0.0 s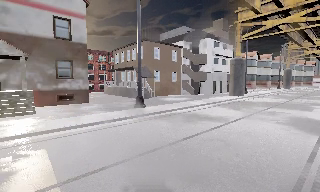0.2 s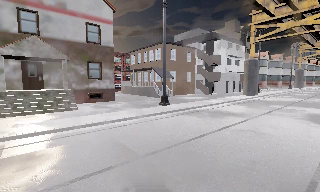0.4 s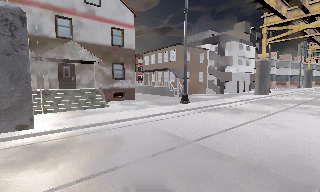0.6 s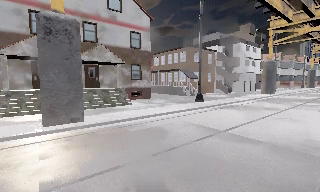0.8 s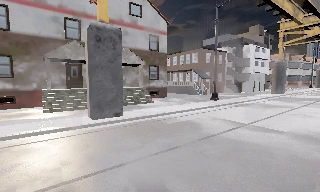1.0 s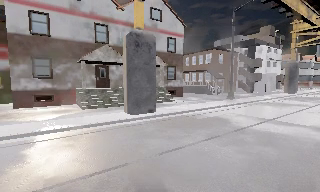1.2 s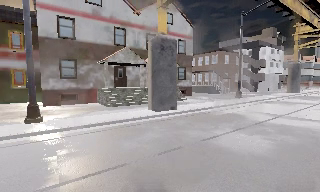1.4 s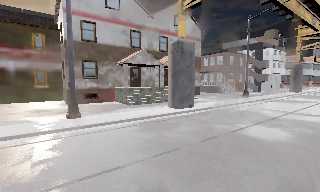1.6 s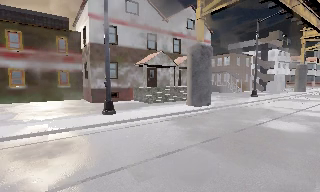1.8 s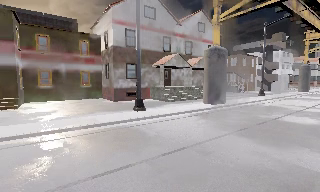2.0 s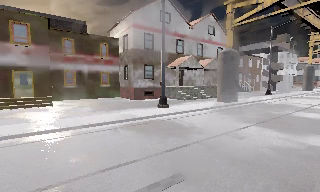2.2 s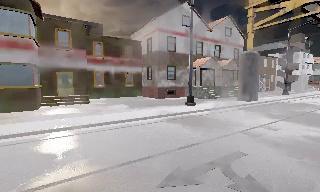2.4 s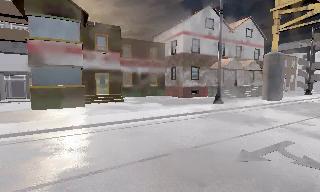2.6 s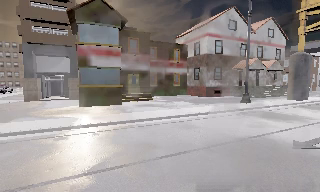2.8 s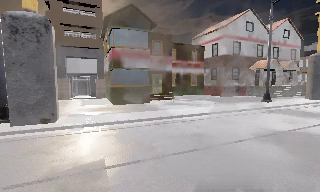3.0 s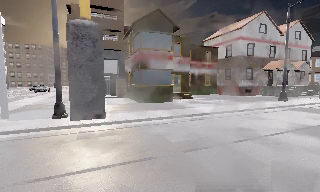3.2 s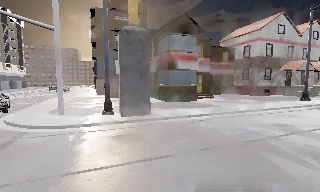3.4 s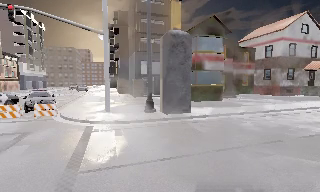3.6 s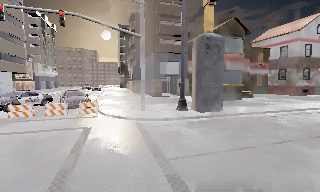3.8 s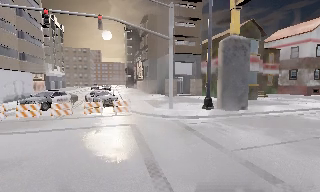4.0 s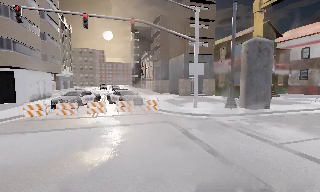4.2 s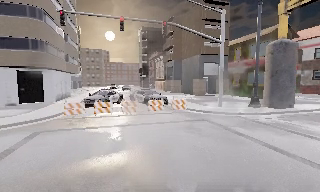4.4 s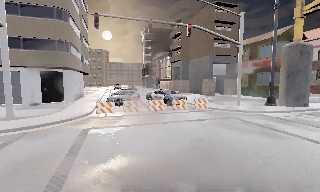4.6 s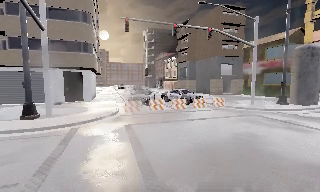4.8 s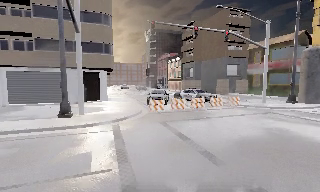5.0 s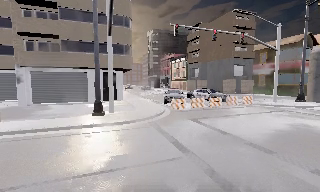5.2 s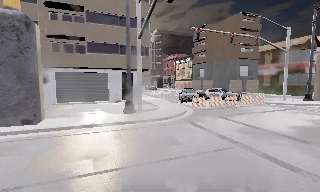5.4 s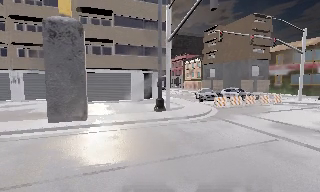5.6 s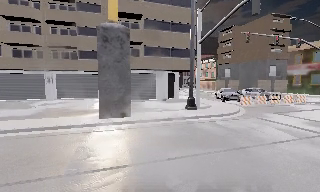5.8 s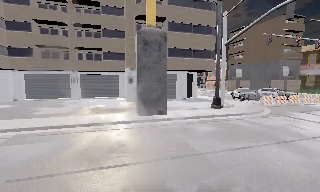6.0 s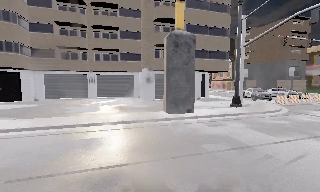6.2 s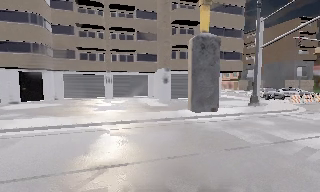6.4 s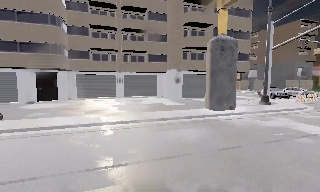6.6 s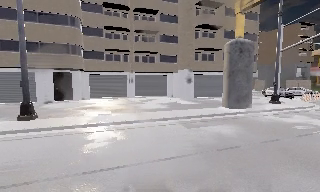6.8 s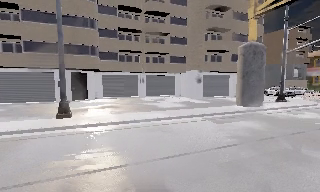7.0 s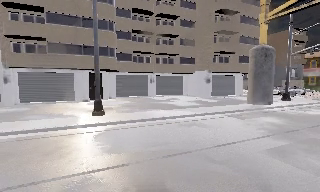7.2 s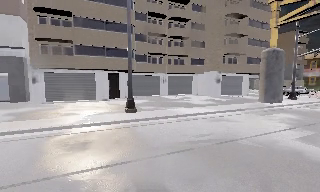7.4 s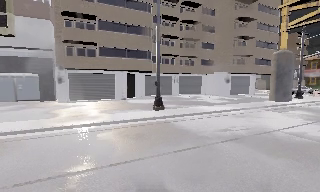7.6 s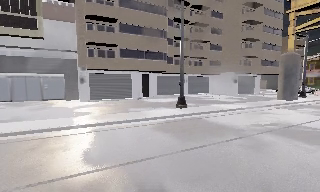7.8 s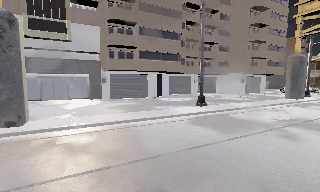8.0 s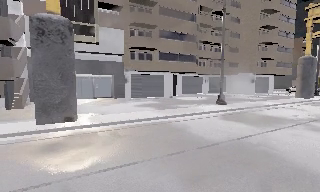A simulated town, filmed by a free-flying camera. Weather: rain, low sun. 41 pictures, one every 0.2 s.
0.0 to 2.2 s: The camera travels to its left and backward, about 25 m, so close, fixed things drift to the right.
2.2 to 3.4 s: The camera pans to its left, which is counterclockwise from overhead, by about 15 degrees. It travels to its left and backward, about 14 m, so close, fixed things drift to the right.
3.4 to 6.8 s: The camera travels to its left, about 35 m, so close, fixed things drift to the right.
6.8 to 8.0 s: The camera travels to its left and backward, about 14 m, so close, fixed things drift to the right.
The film runs forward here.
